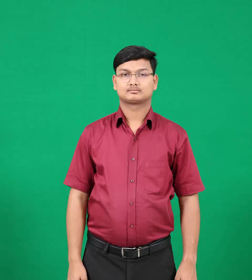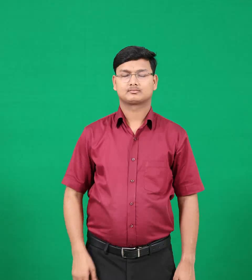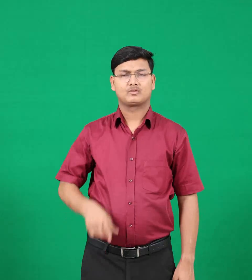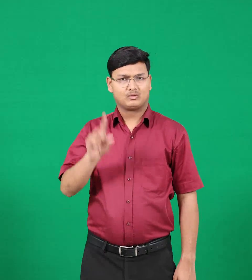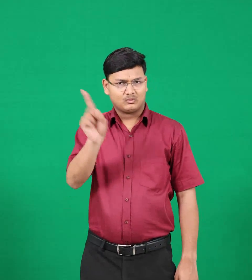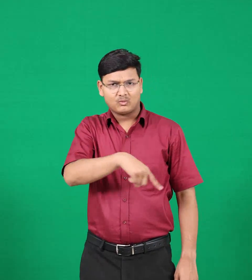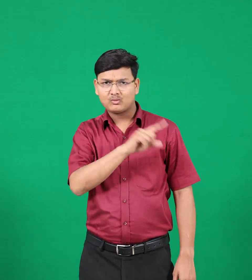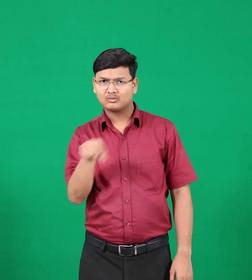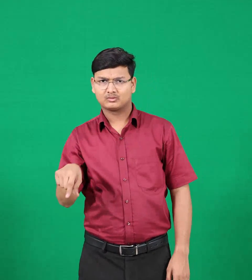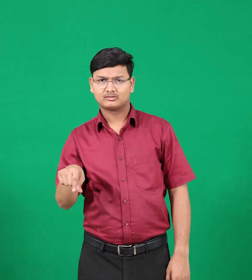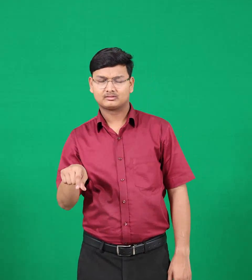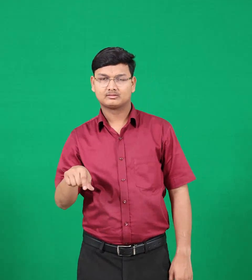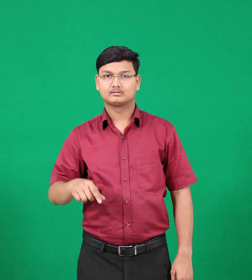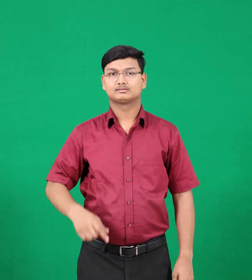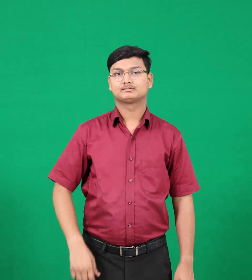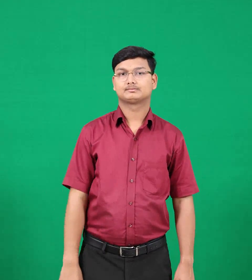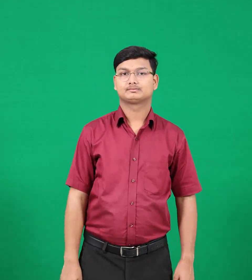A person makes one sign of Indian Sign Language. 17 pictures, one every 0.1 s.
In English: incorrect
